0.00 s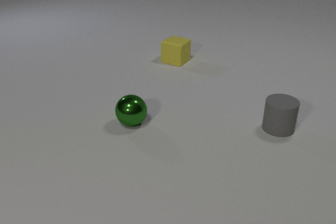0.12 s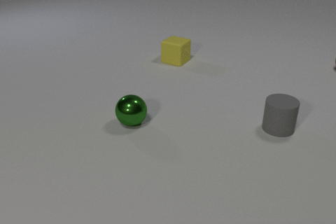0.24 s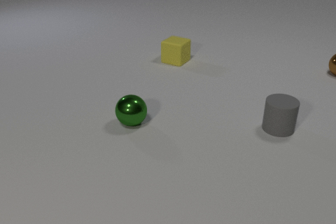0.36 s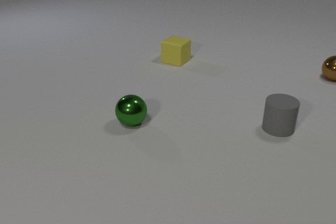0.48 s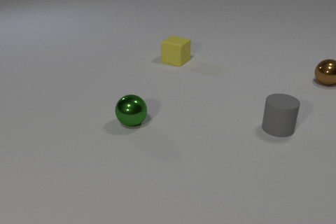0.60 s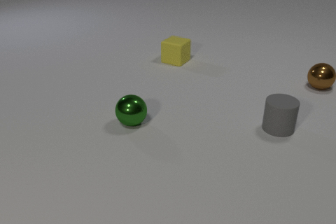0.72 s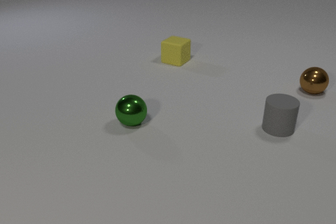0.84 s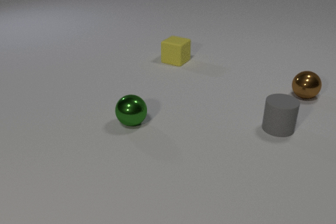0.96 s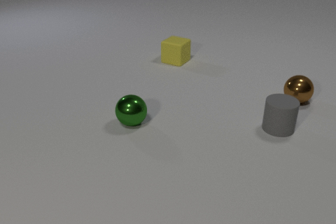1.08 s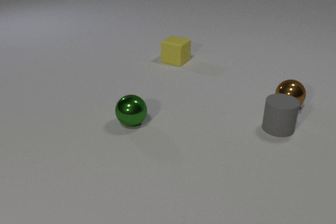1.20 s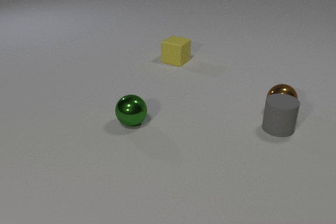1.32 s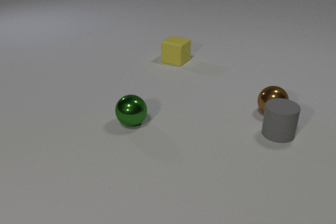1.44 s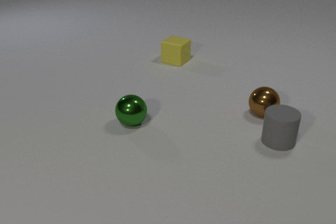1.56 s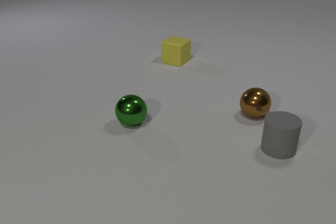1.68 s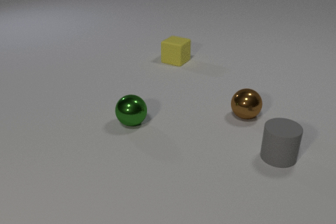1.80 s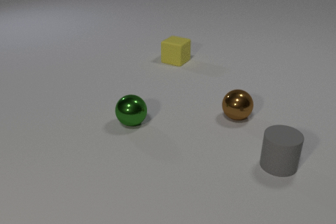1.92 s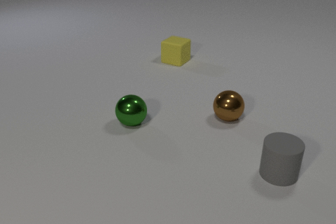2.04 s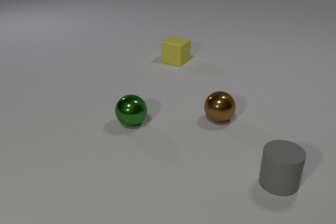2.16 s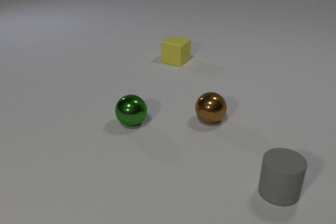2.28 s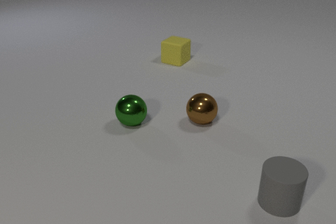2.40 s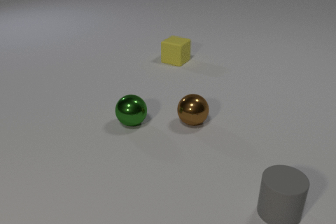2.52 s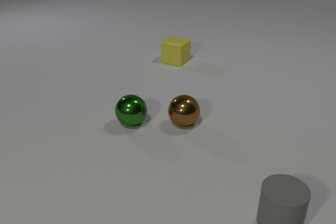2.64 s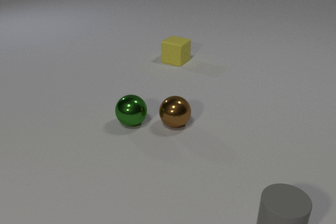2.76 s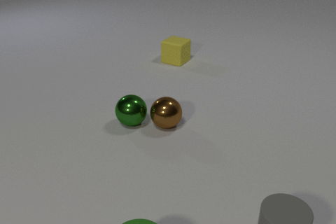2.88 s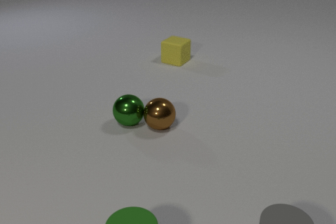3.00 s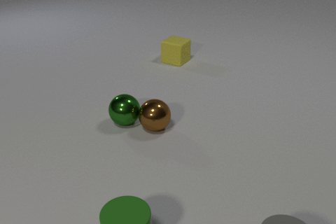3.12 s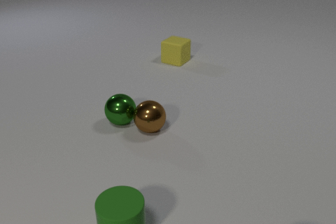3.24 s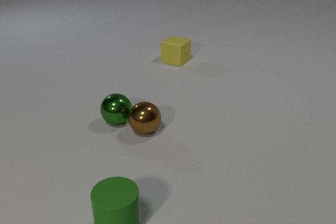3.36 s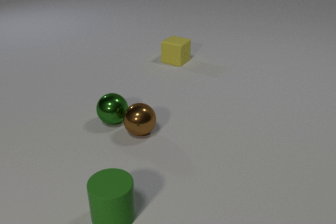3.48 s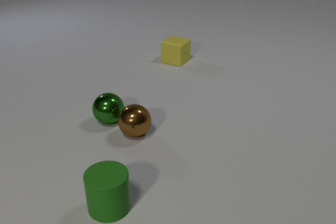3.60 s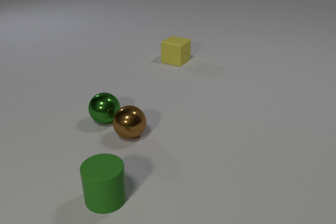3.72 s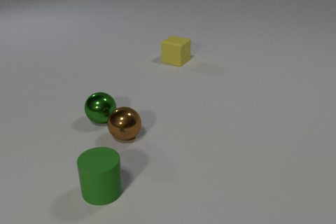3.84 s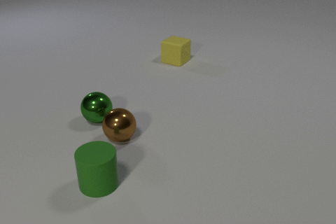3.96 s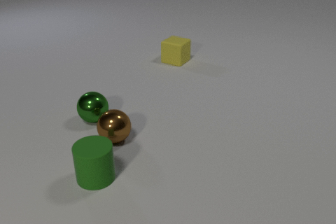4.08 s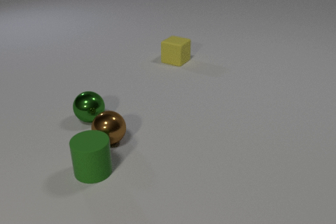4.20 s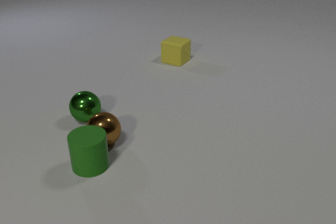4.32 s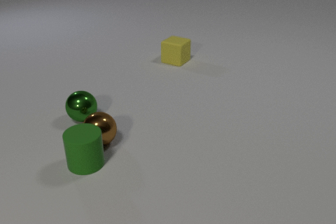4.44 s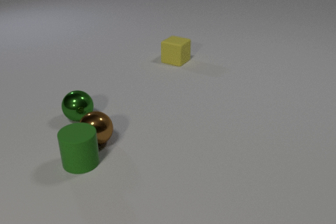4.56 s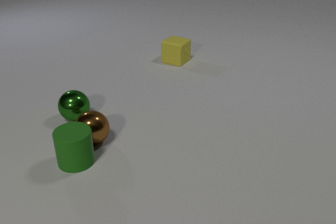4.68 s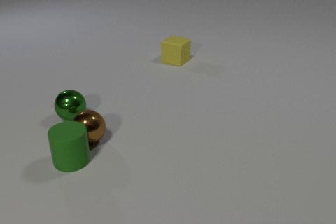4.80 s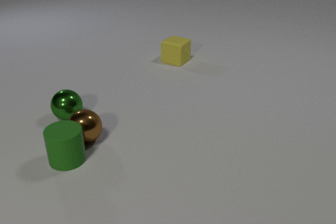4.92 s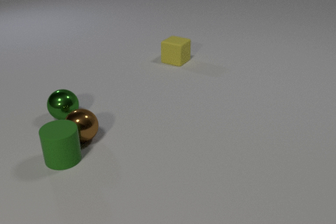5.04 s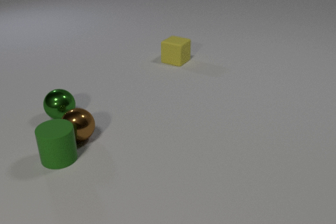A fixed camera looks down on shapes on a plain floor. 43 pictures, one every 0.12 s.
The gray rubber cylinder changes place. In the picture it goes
toward the camera.
0.00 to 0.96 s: The brown metal sphere comes in at the right edge, rolls toward the camera and to the left.
0.96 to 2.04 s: The brown metal sphere rolls to the left and toward the camera. The gray rubber cylinder slides toward the camera. The brown metal sphere and the gray rubber cylinder collide.
2.04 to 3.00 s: The brown metal sphere rolls to the left. The gray rubber cylinder slides toward the camera. The green metal sphere rolls to the left. The green rubber cylinder comes in at the bottom edge, slides away from the camera. The brown metal sphere and the green metal sphere collide.
3.00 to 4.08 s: The brown metal sphere rolls to the left and toward the camera. The gray rubber cylinder leaves at the bottom edge. The green metal sphere rolls to the left. The green rubber cylinder slides away from the camera.
4.08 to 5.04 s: The brown metal sphere rolls to the left. The green metal sphere rolls to the left and away from the camera. The green rubber cylinder slides to the left and away from the camera. The brown metal sphere and the green rubber cylinder collide.
What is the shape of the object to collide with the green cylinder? sphere.
What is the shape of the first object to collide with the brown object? cylinder.
Are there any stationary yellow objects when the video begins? yes.
